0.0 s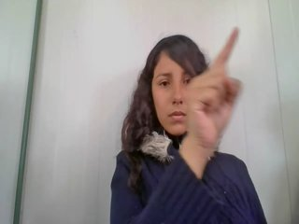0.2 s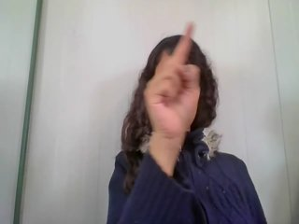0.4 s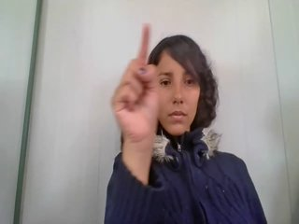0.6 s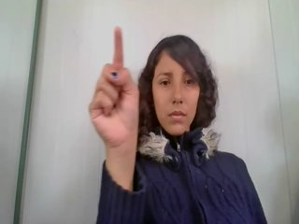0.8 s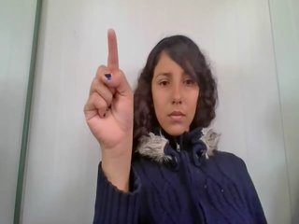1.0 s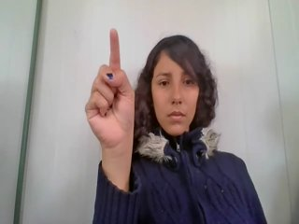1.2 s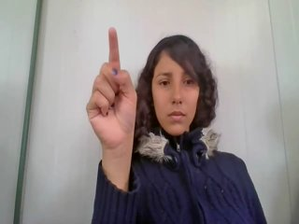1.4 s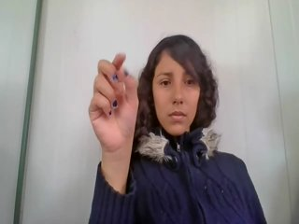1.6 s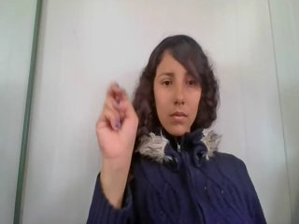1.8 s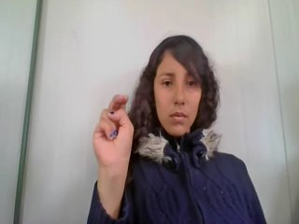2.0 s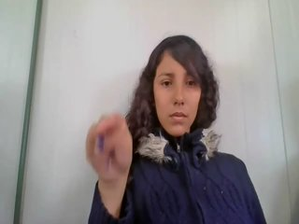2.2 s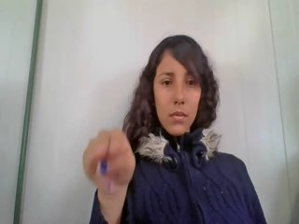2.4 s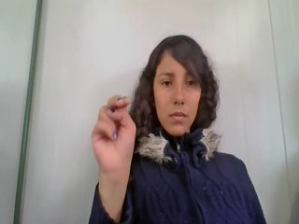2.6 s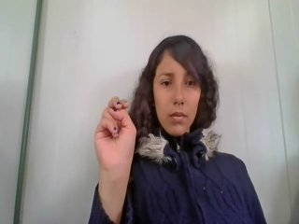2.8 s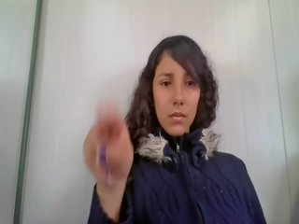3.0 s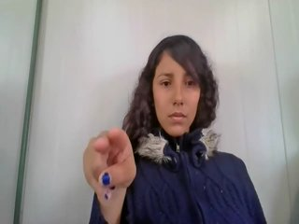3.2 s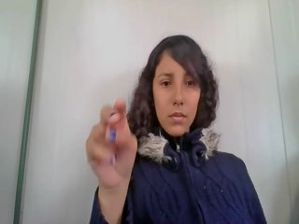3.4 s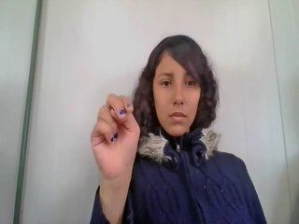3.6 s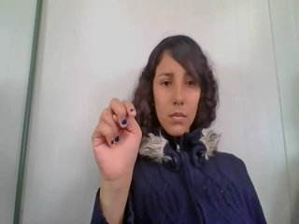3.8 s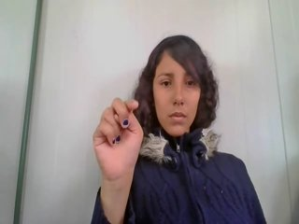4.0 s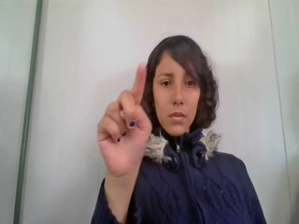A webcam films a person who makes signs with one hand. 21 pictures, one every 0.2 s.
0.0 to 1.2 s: Pointing with one finger.
1.3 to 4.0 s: Double click with two fingers.
